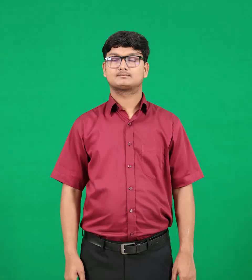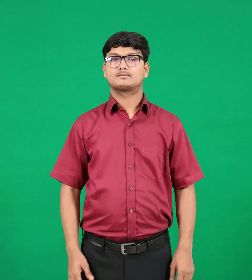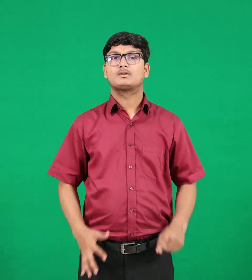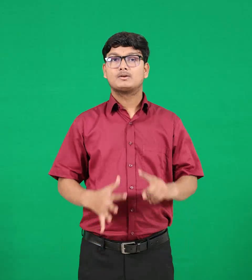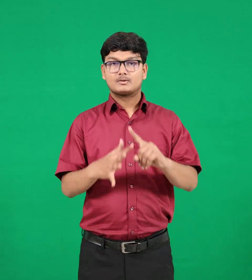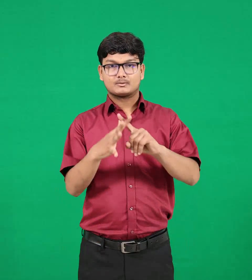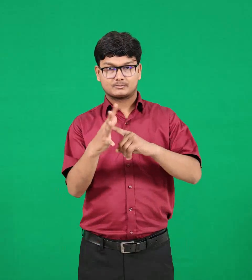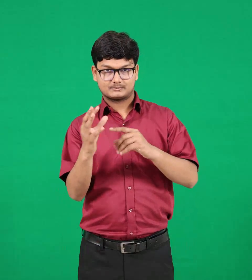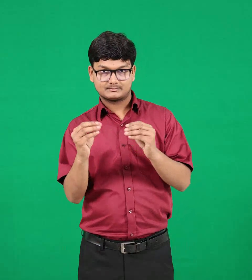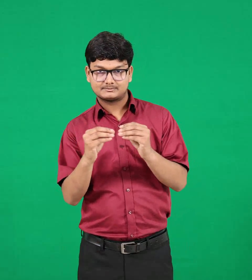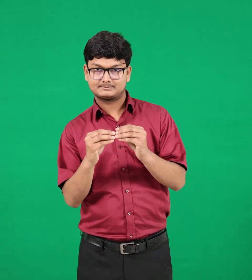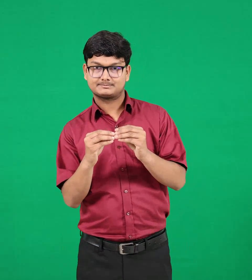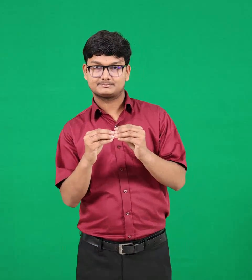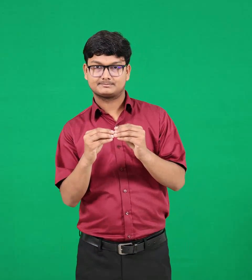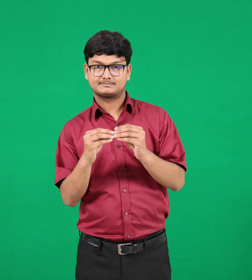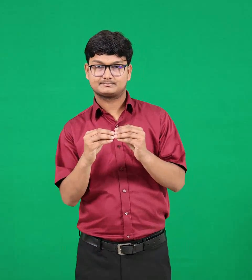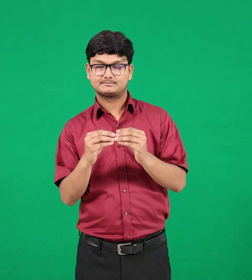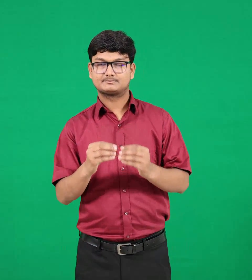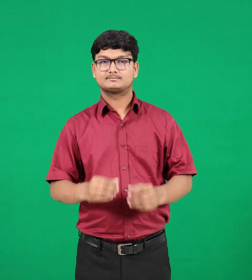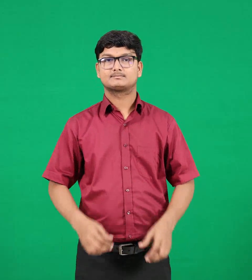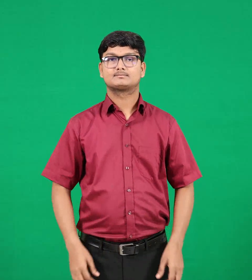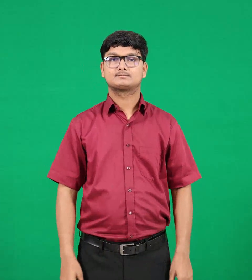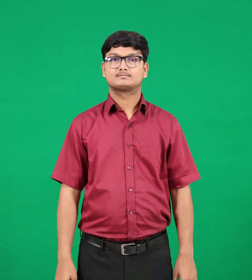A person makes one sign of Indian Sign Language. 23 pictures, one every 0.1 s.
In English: job
